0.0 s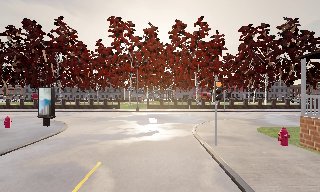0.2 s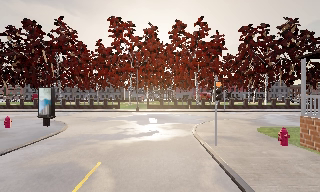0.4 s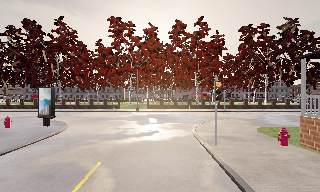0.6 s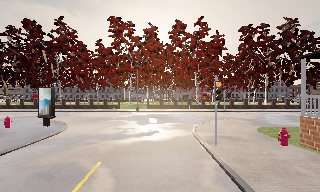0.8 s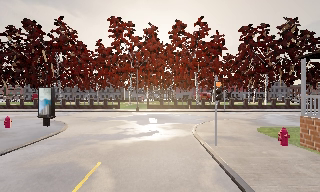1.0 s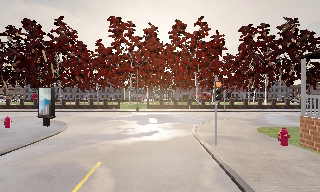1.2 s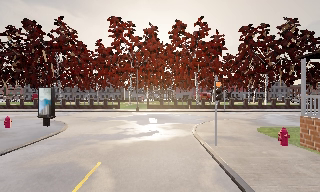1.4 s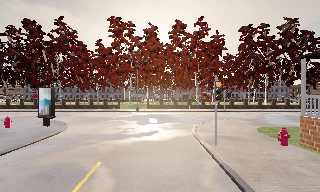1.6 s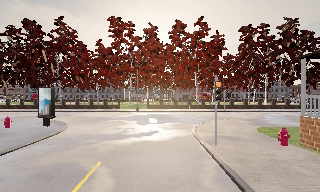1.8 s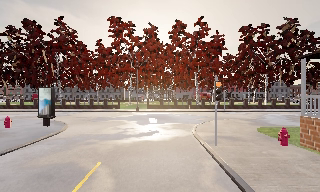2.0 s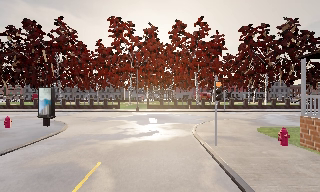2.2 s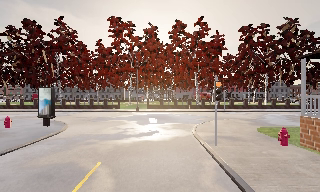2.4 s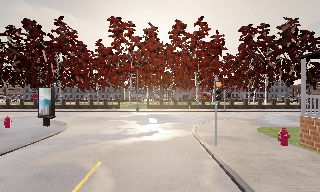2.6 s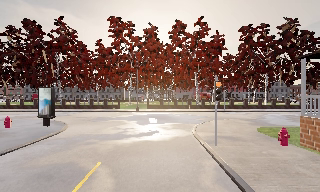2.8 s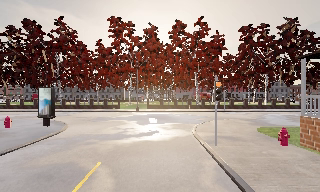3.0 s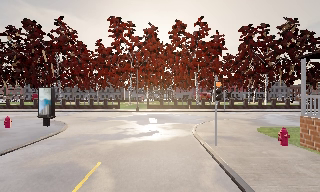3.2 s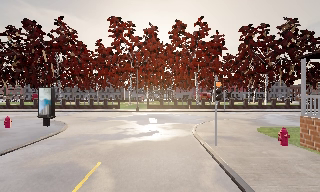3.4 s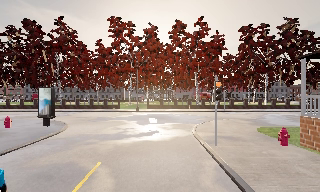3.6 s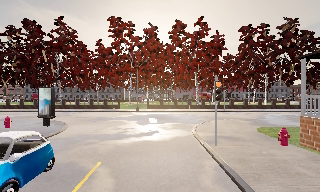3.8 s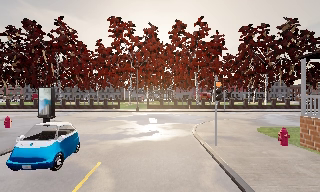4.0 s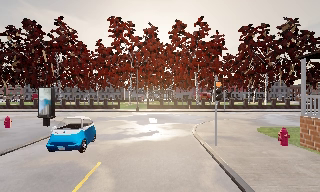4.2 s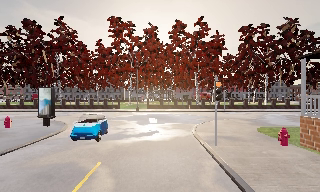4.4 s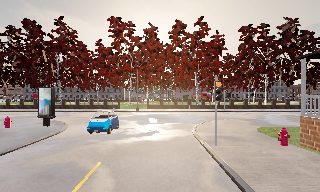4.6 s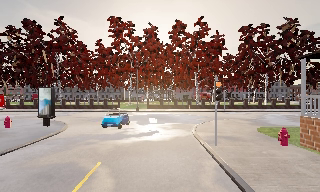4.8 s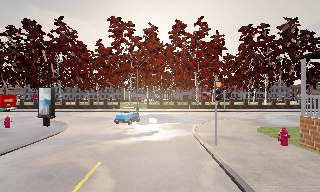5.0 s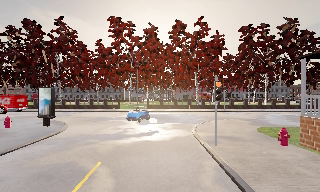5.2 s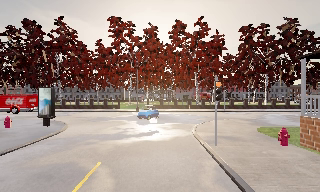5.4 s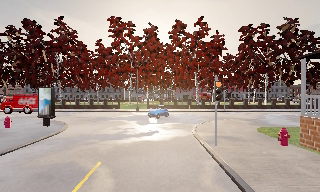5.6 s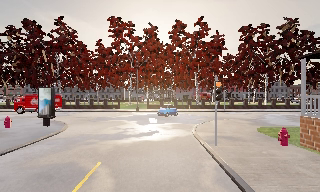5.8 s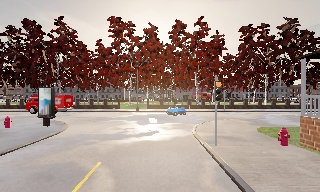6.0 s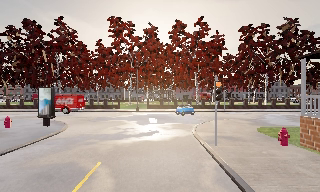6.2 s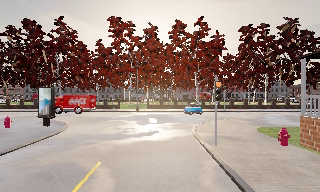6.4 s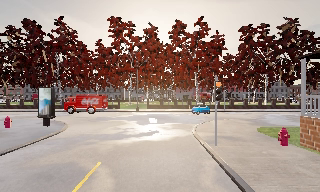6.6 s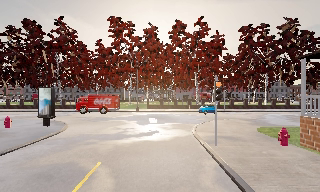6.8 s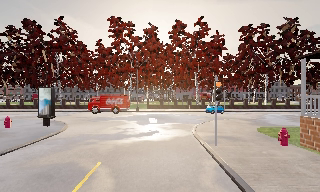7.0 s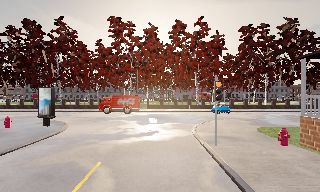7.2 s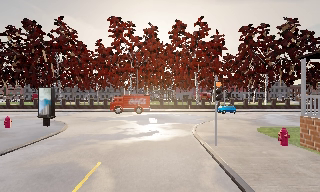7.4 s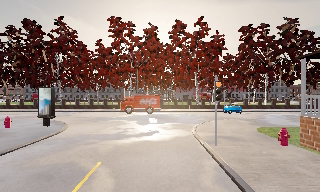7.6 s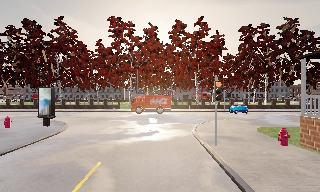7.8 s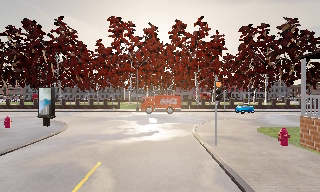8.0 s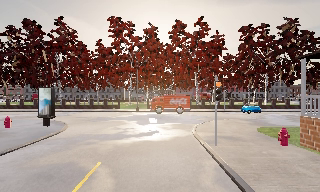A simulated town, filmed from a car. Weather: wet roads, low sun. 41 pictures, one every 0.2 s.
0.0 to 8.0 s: The camera keeps its place and its aim.
The film runs backward here.
